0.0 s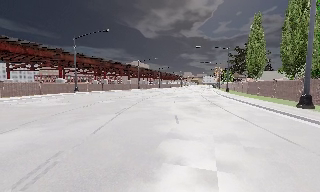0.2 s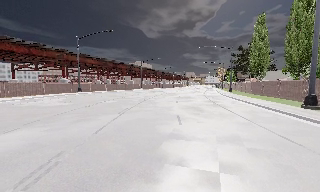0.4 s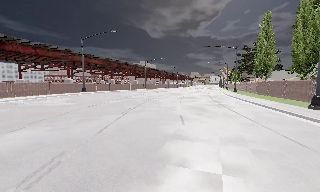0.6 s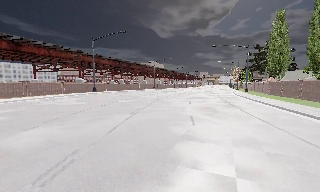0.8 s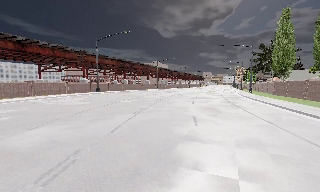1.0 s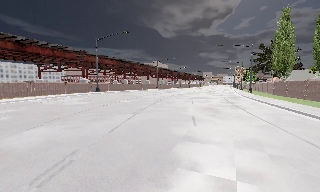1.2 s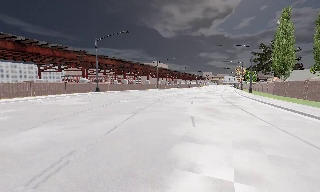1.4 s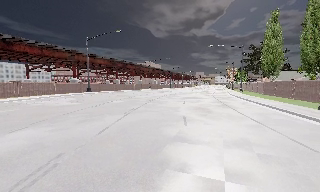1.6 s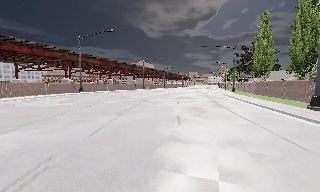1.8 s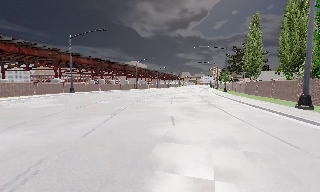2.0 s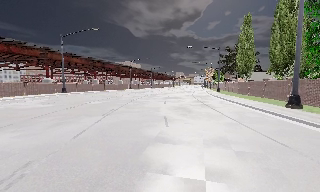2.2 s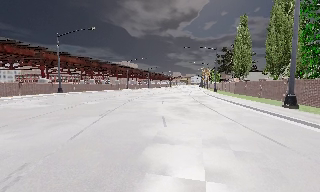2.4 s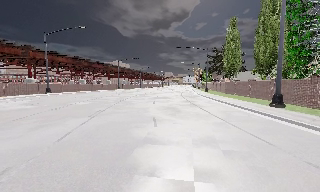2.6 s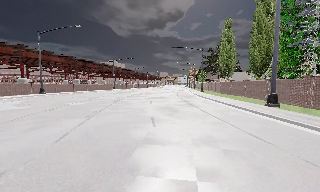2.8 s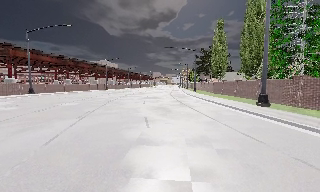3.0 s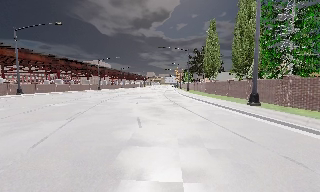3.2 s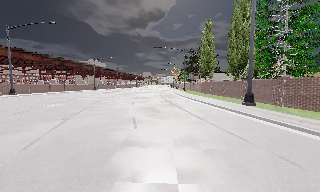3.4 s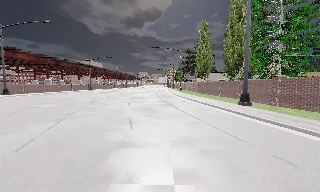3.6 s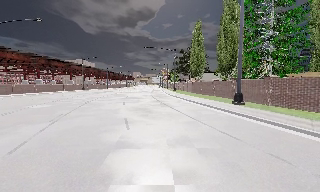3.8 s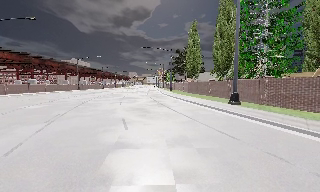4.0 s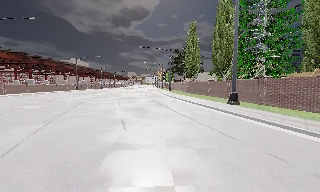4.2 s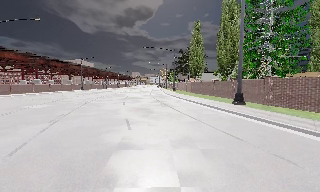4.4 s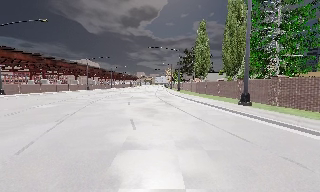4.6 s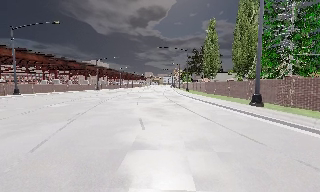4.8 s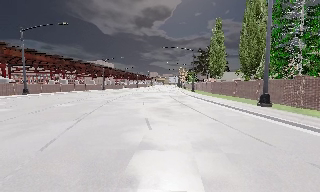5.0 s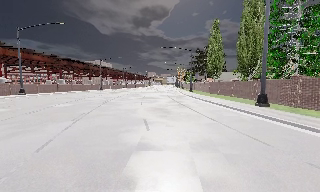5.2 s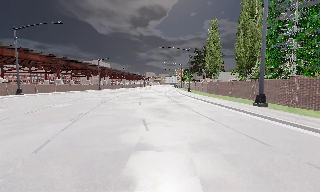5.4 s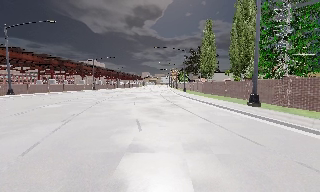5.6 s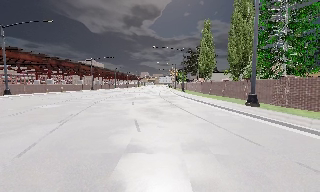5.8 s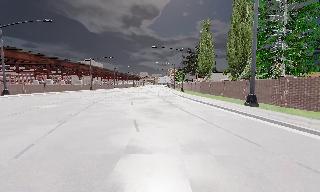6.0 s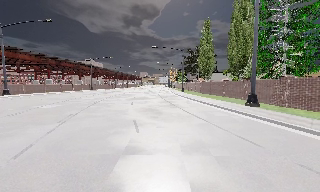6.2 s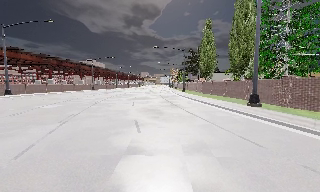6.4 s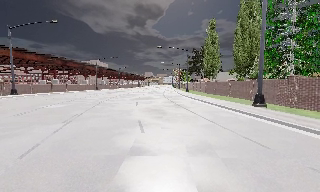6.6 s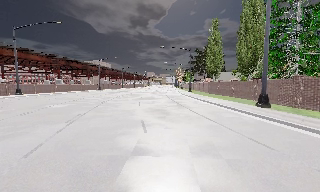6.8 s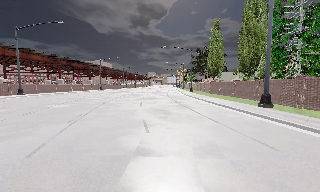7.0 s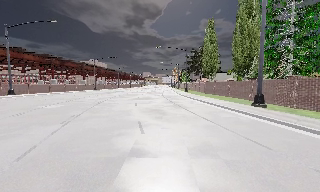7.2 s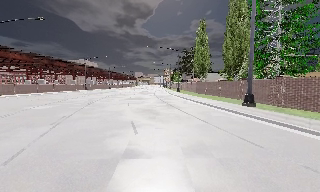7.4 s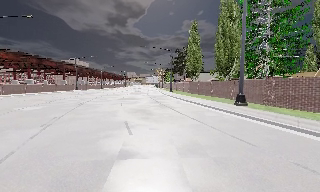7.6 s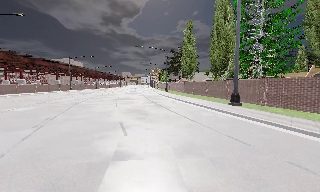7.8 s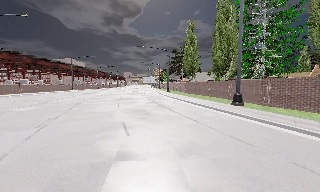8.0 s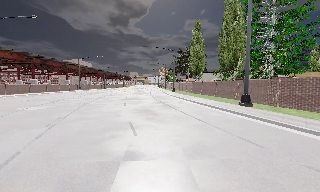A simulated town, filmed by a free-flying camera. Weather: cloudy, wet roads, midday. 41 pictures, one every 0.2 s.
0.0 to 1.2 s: The camera shifts only a little, or ends up much as it began.
1.2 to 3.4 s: The scene slides to the left, as the camera pans about 20 degrees to its right.
3.4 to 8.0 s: The camera travels forward and to its left, about 1 m, so what stands in front looms larger.
The film runs forward here.
